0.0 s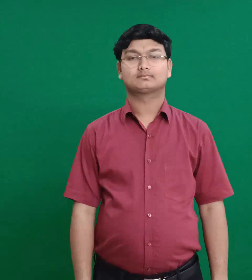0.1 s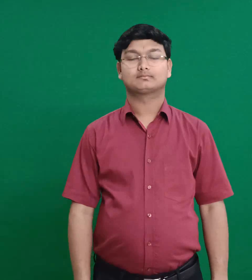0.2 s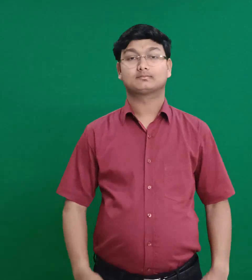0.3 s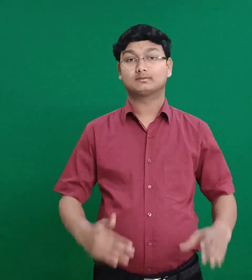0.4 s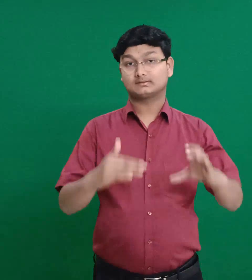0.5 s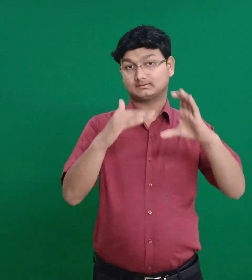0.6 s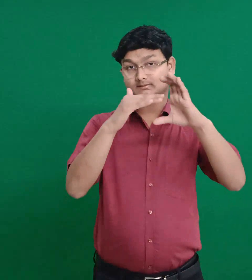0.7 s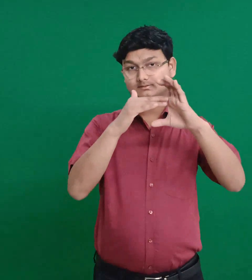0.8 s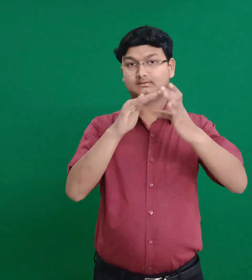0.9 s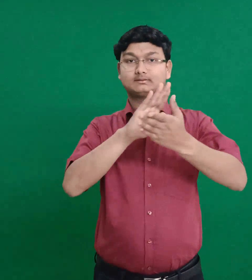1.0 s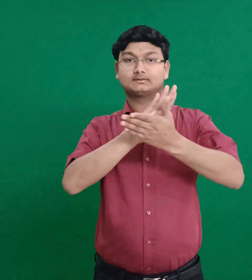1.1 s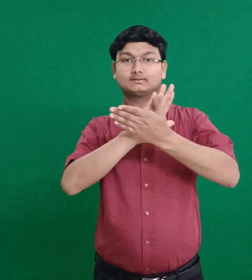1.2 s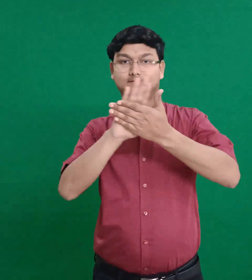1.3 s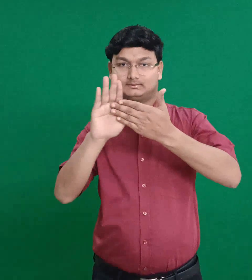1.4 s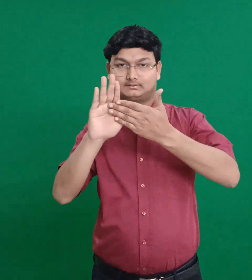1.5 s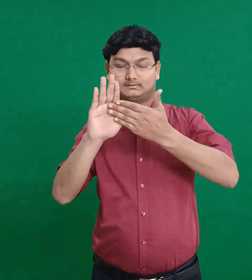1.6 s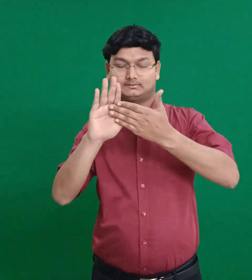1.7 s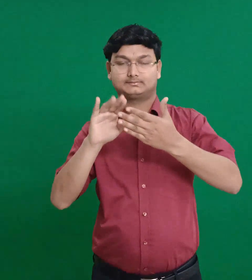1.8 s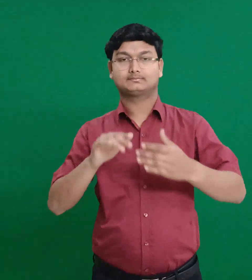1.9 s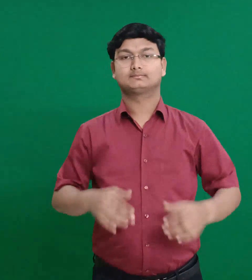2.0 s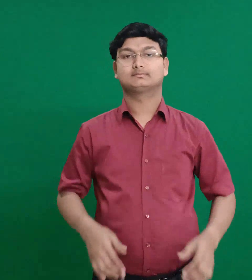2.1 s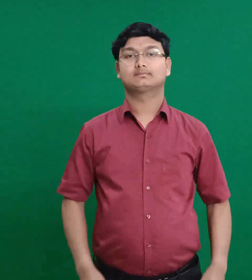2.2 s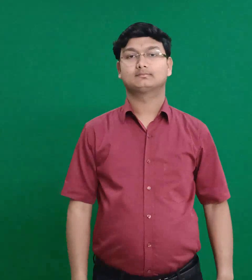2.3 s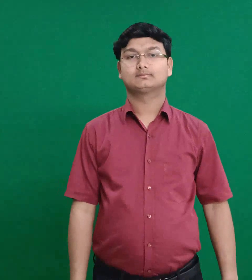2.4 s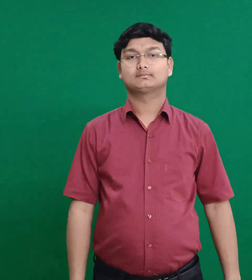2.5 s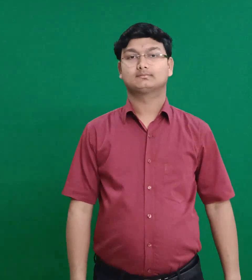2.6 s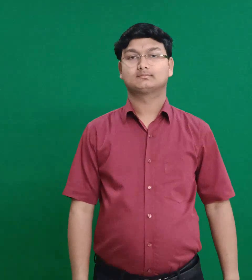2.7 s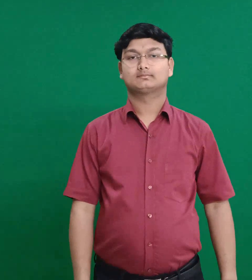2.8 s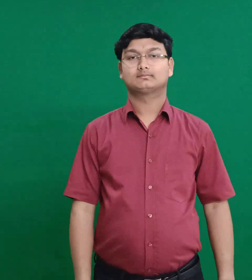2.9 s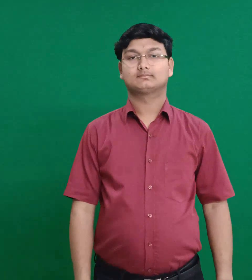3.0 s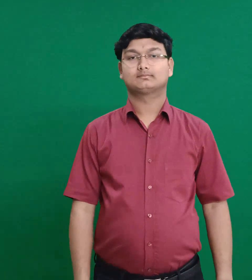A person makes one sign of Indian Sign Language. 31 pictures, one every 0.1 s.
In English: zuph
